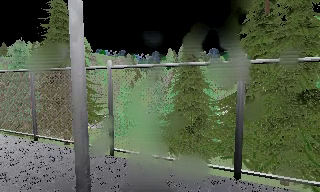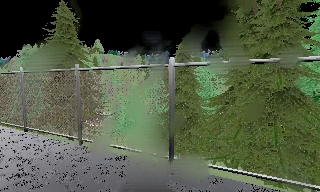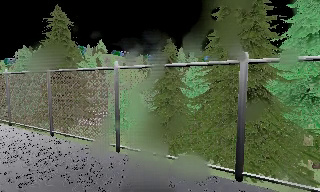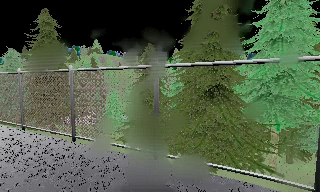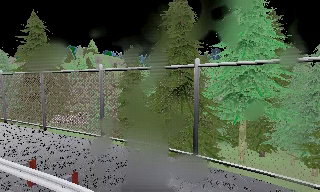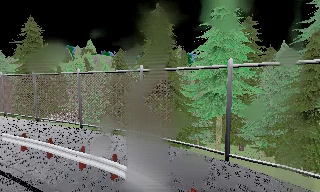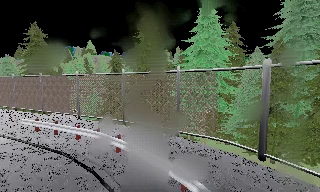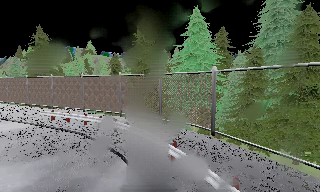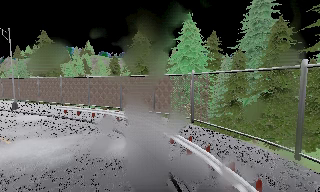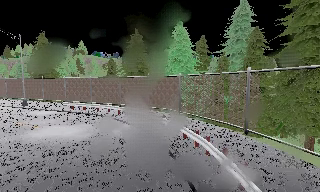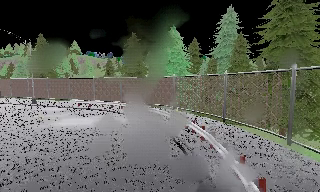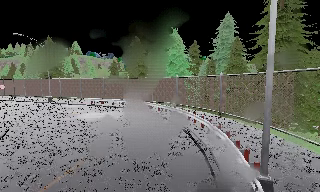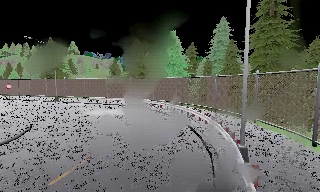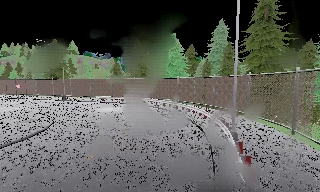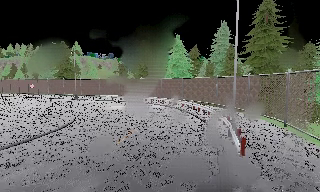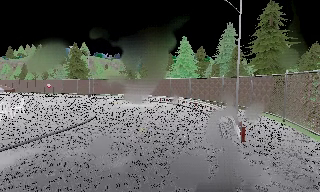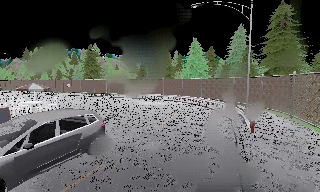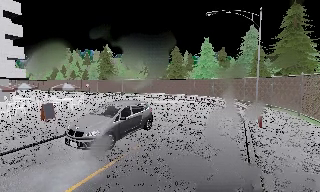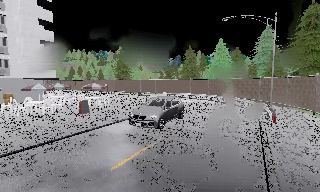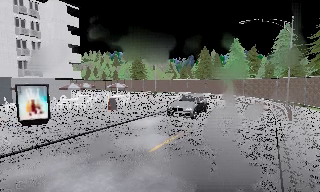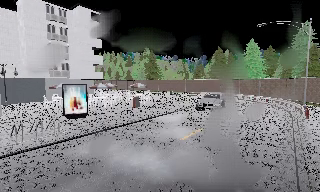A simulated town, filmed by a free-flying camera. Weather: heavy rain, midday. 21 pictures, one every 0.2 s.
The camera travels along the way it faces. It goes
backward.
0.0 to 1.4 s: The camera travels to its right and backward, about 17 m, so close, fixed things drift to the left.
1.4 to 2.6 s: The camera travels backward, about 12 m, so what stands in front gets smaller. It loses speed.
2.6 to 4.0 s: The camera pans to its left, which is counterclockwise from overhead, by about 20 degrees. It travels backward and to its left, about 11 m, so what stands in front gets smaller.
The film runs backward here.
